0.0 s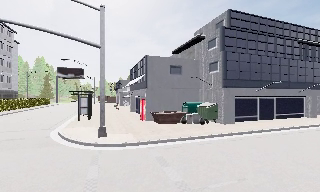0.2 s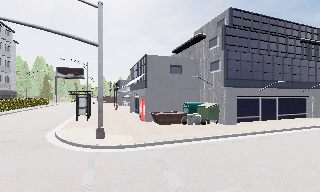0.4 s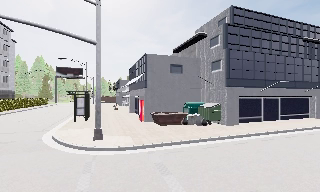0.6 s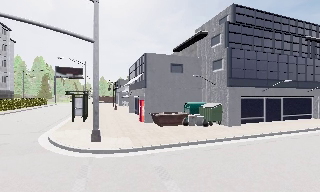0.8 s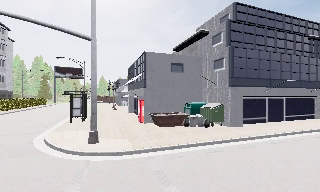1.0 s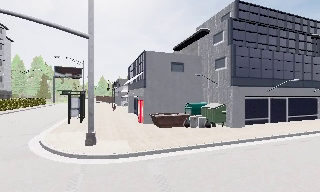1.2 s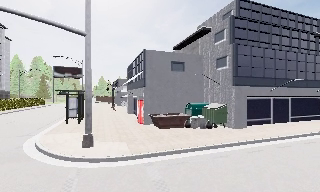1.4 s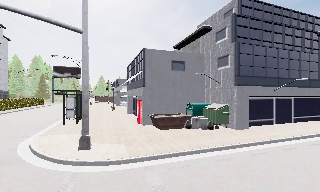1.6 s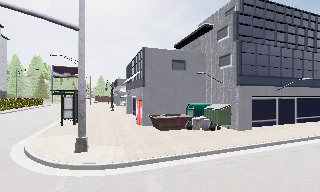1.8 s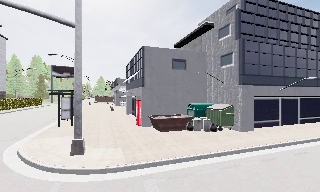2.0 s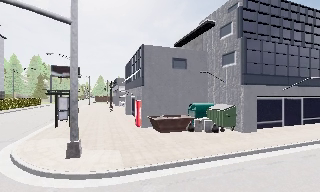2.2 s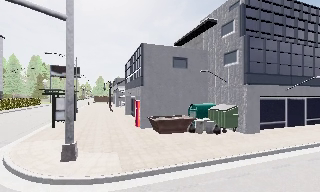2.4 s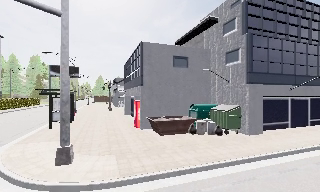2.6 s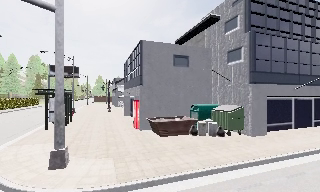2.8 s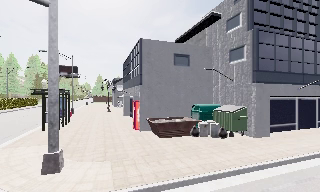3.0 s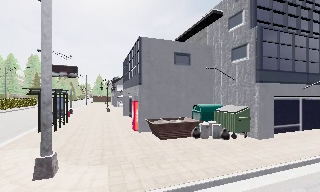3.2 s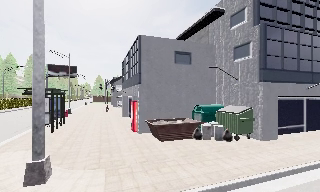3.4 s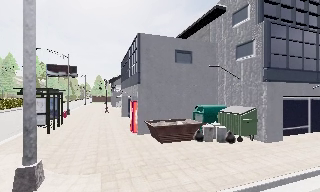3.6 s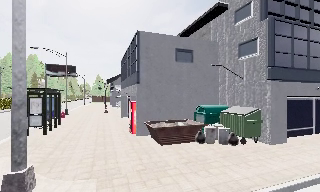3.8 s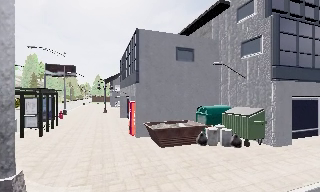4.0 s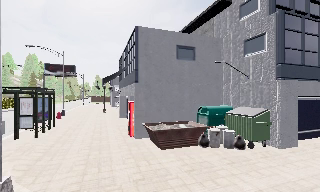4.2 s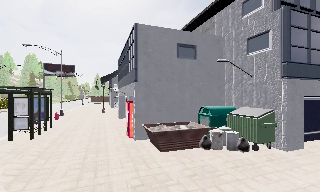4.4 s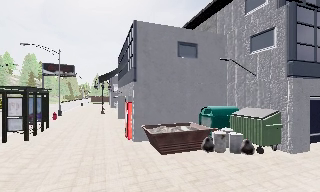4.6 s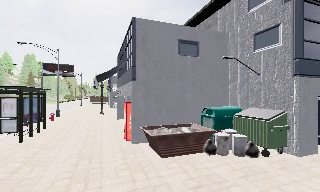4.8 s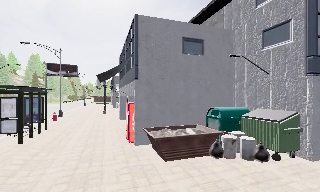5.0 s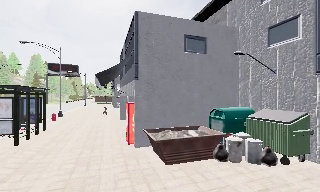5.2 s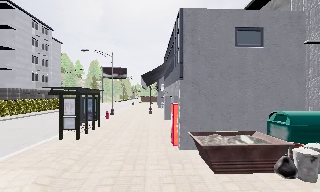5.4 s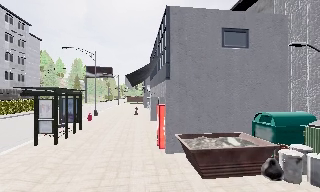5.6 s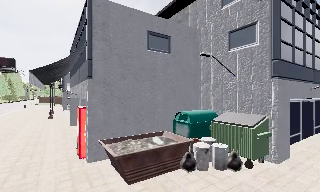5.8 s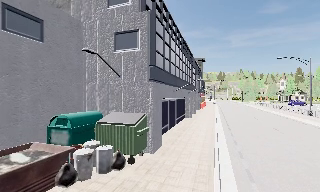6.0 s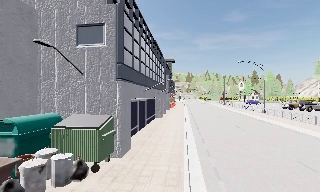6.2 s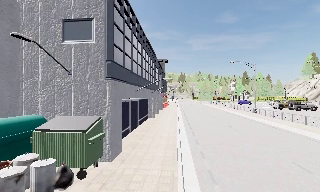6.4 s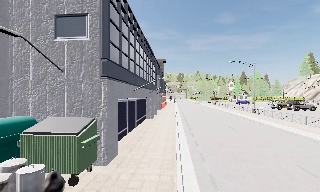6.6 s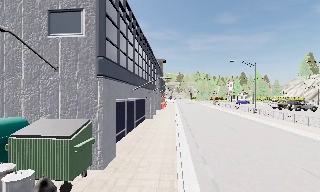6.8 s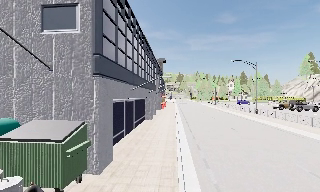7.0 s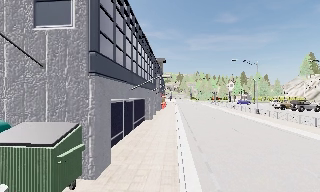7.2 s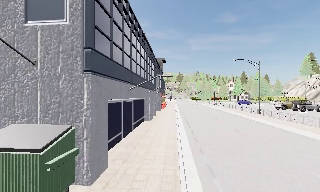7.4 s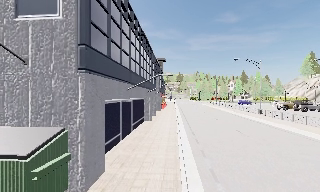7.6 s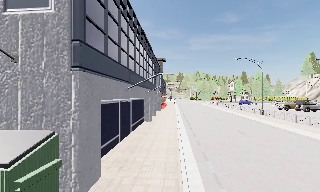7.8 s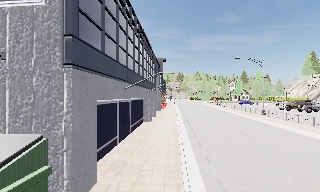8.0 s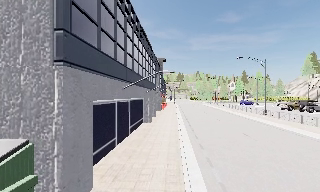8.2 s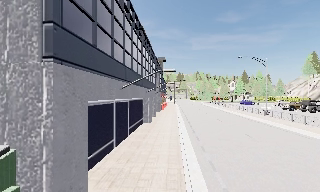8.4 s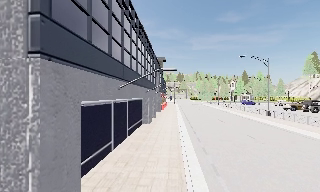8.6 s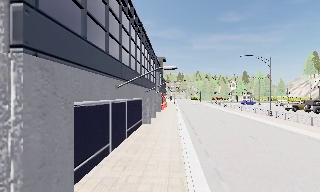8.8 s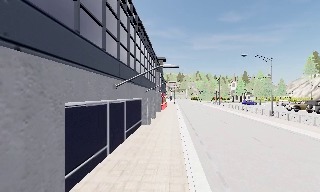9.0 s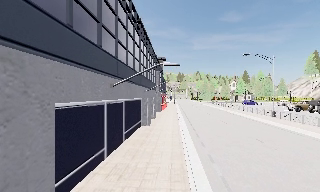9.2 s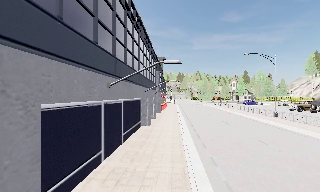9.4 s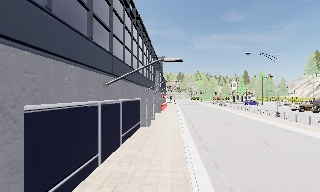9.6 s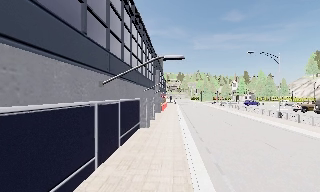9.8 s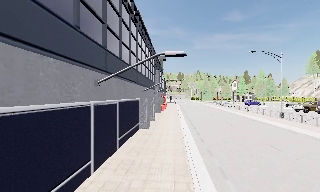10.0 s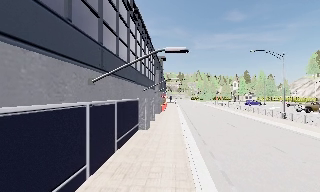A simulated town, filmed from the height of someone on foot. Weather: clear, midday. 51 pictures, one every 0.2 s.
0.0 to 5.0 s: The camera travels forward, about 8 m, so what stands in front looms larger.
5.0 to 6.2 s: The camera pans to its right, which is clockwise from overhead, by about 65 degrees. It travels forward, about 2 m.
6.2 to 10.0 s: The camera travels forward, about 6 m, so what stands in front looms larger.
The film runs forward here.
